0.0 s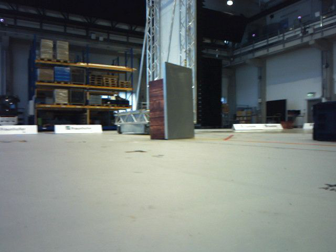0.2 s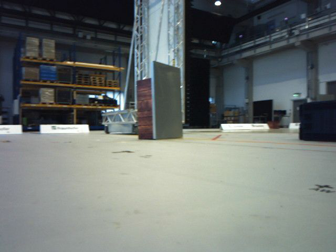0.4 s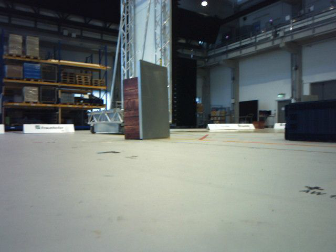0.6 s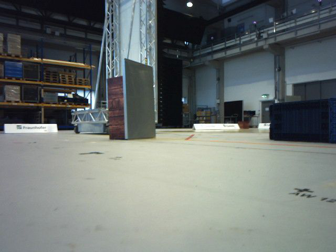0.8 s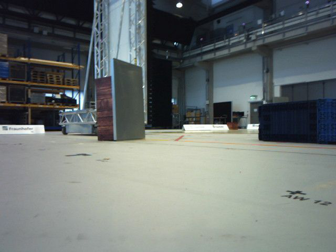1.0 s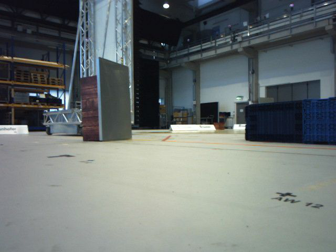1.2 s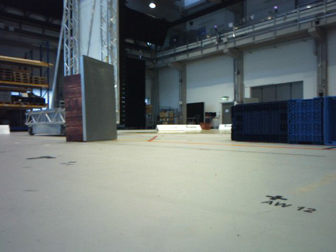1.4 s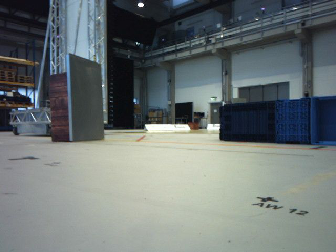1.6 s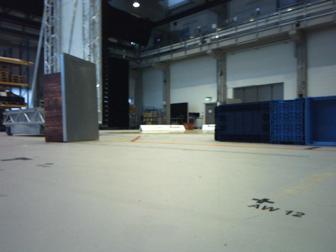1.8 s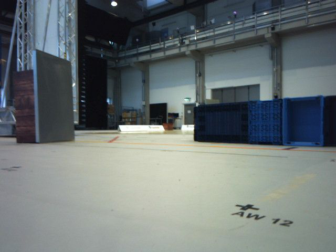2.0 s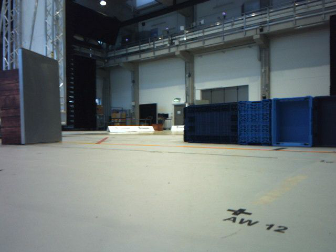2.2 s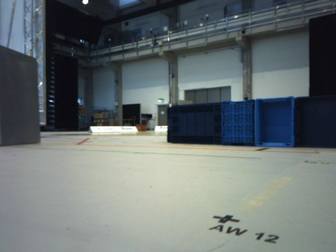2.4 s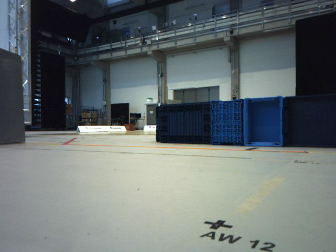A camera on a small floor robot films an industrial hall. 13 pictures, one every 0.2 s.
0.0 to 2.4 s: The scene slides to the left, as the camera pans about 30 degrees to its right. It travels forward, about 0.4 m.
The film runs forward here.
